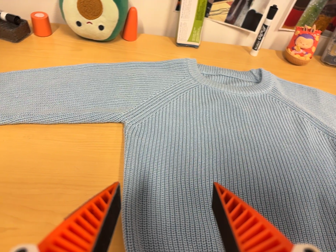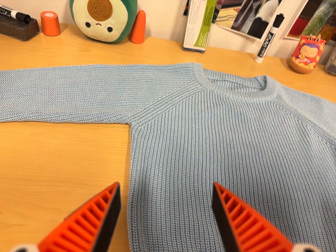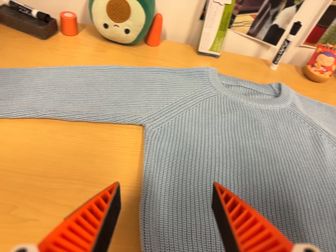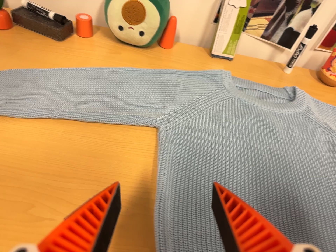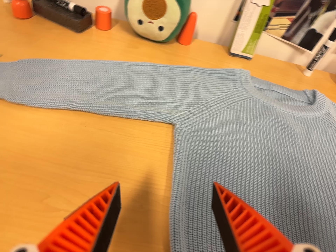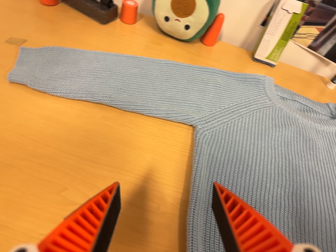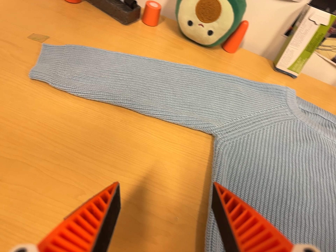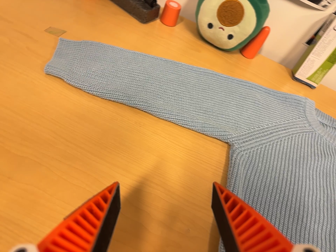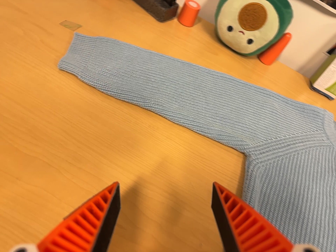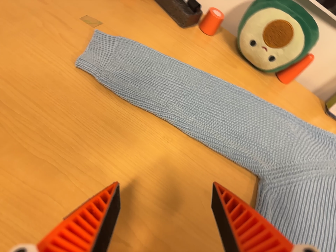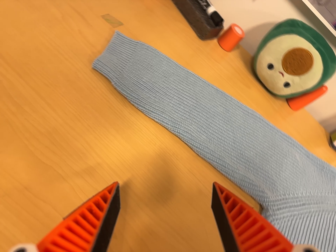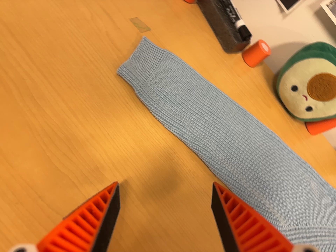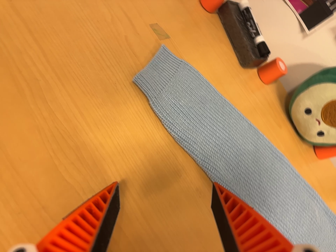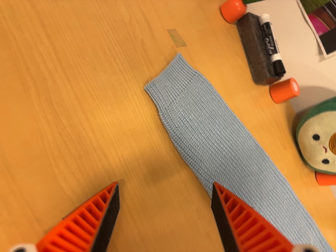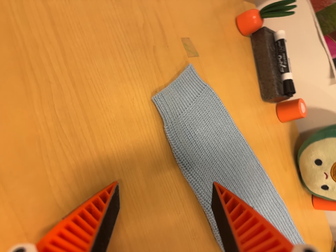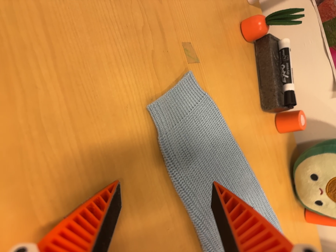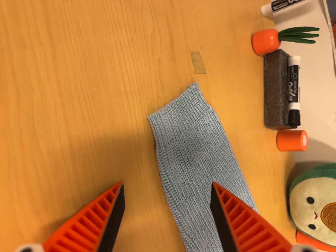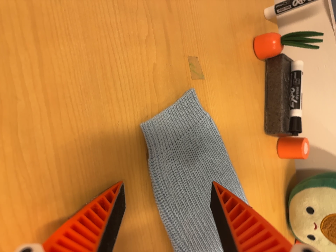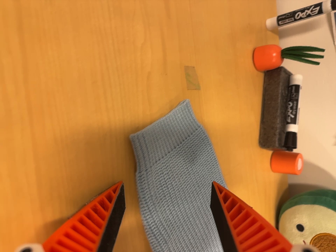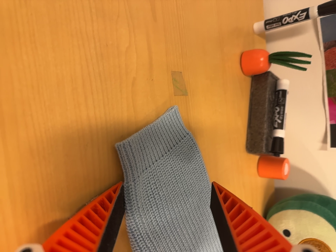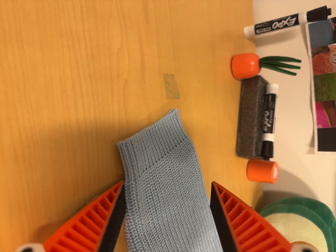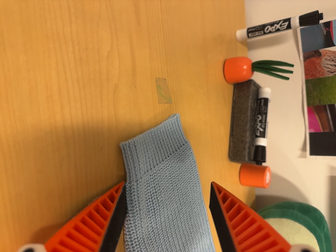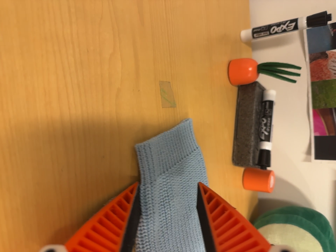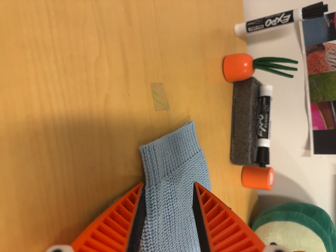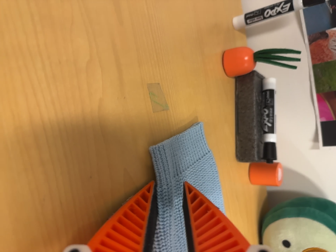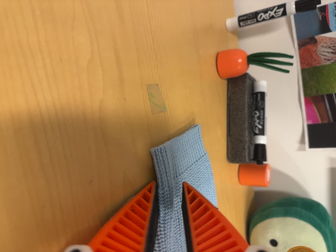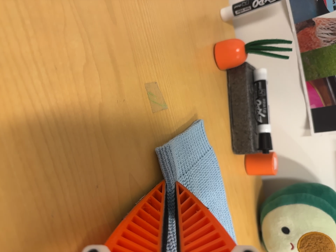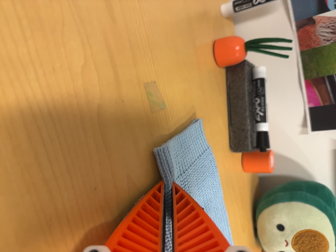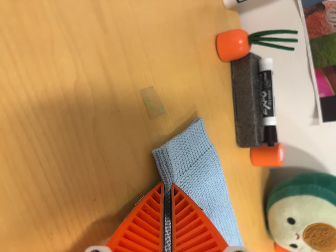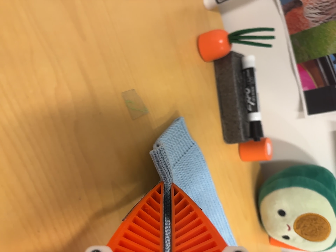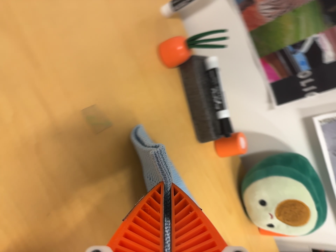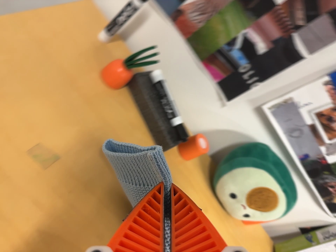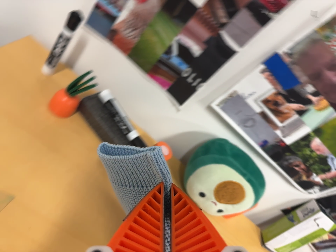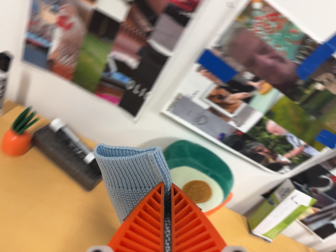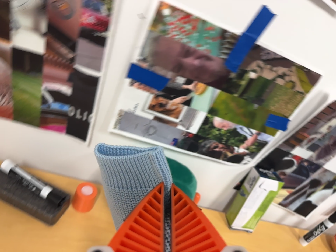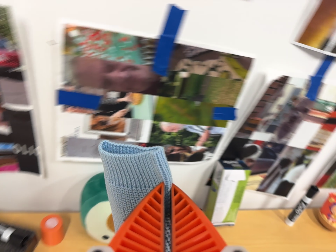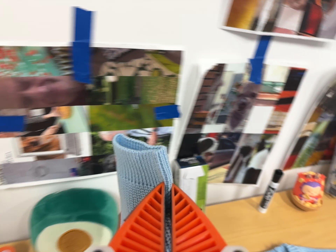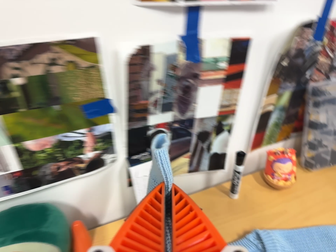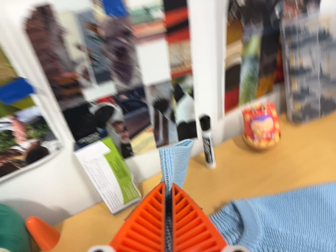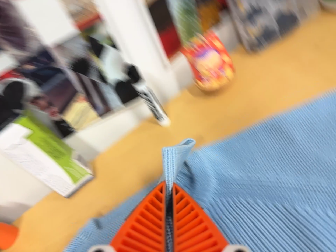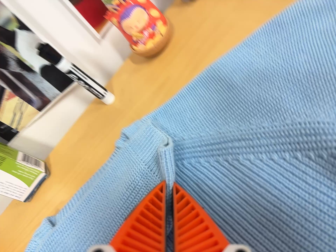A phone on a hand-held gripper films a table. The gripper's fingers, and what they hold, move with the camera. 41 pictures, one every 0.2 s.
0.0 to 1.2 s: The camera travels to its left, about 10 cm, so close, fixed things drift to the right. It rolls about its line of sight by about 20 degrees, and the scene rotates clockwise.
1.2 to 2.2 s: The camera travels to its left, toward the top of its view and forward, about 14 cm, so close, fixed things drift to the right. It rolls about its line of sight by about 30 degrees, and the scene rotates clockwise.
2.2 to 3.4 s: The camera travels toward the top of its view and forward, about 12 cm, so close, fixed things drift downward. It rolls about its line of sight by about 30 degrees, and the scene rotates clockwise.
3.4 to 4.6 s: The camera swings to its right by about 10 degrees, and the scene slides to the left. It travels forward and toward the top of its view, about 7 cm, so what stands in front looms larger.
4.6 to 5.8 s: The camera rolls about its line of sight by about 10 degrees, and the scene rotates counterclockwise.
5.8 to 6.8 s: The camera travels to its right, about 30 cm, so close, fixed things drift to the left. It rolls about its line of sight by about 55 degrees, and the scene rotates counterclockwise.
6.8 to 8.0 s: The camera travels to its right, about 60 cm, so close, fixed things drift to the left. Its aim tips toward the bottom of its view by about 20 degrees, and the scene shifts upward. It rolls about its line of sight by about 65 degrees, and the scene rotates counterclockwise.
The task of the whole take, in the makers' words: left arm across.
The film runs forward here.
